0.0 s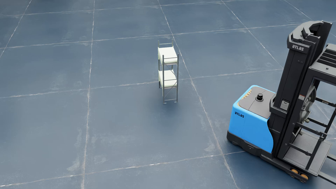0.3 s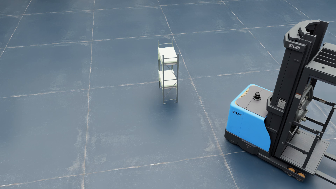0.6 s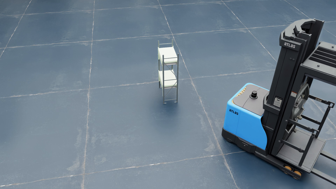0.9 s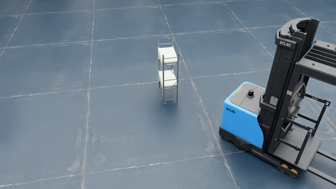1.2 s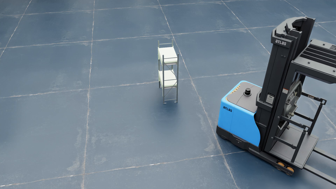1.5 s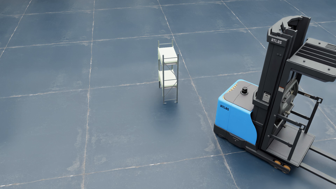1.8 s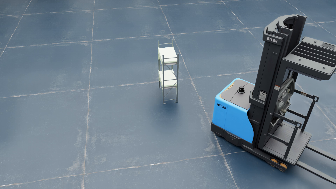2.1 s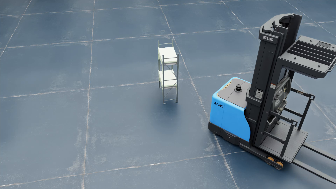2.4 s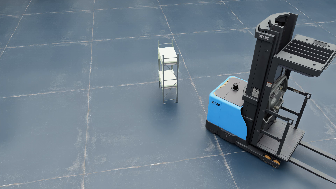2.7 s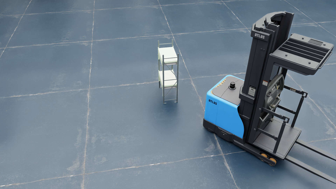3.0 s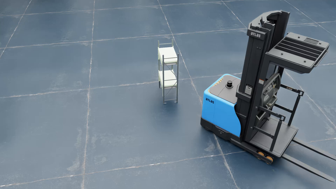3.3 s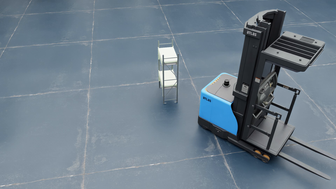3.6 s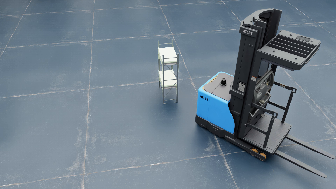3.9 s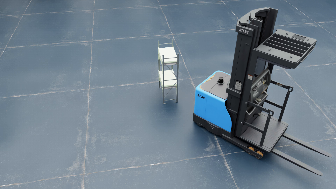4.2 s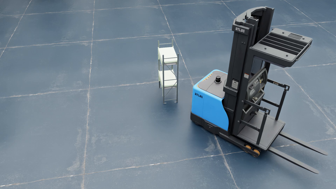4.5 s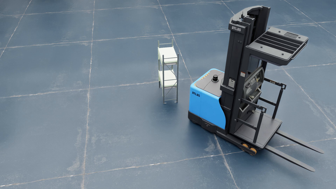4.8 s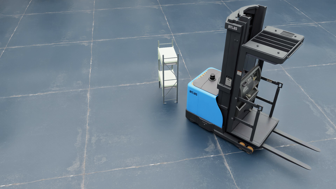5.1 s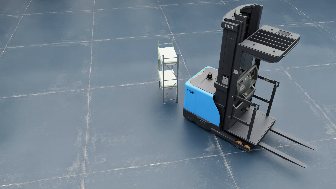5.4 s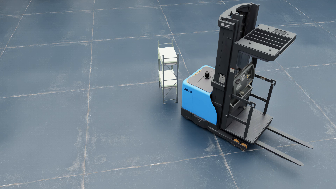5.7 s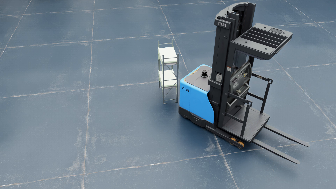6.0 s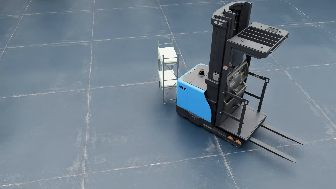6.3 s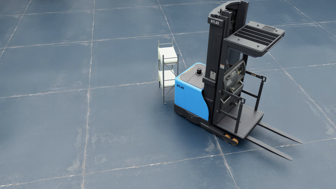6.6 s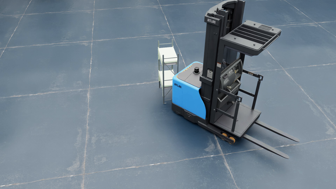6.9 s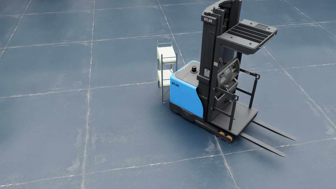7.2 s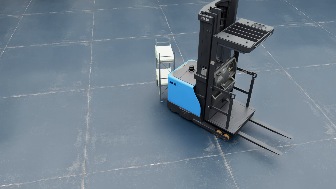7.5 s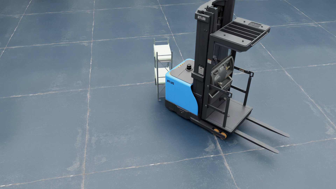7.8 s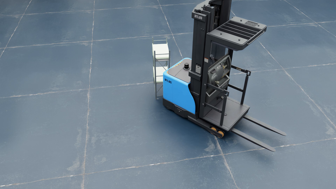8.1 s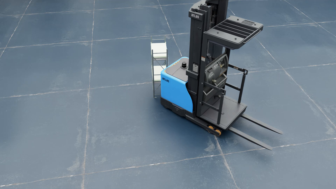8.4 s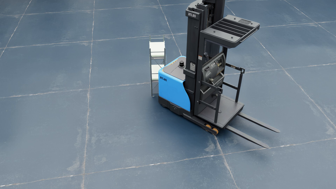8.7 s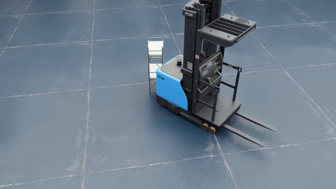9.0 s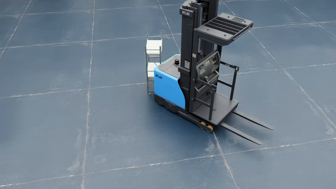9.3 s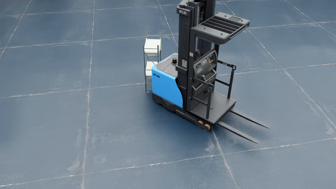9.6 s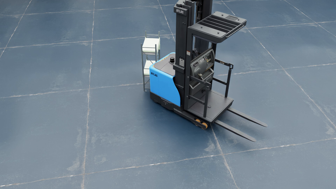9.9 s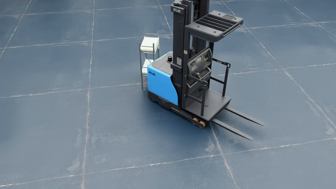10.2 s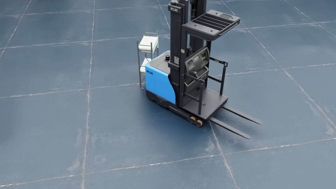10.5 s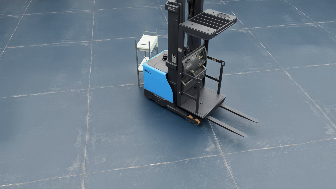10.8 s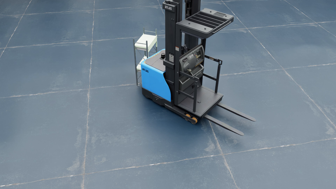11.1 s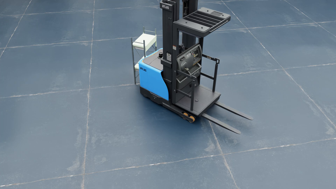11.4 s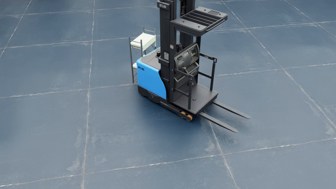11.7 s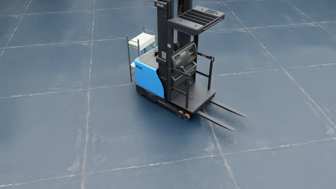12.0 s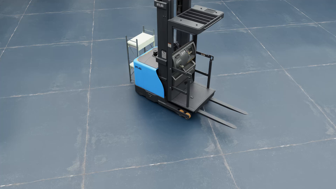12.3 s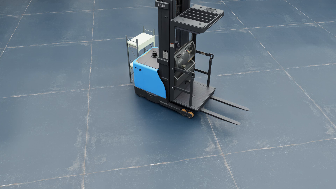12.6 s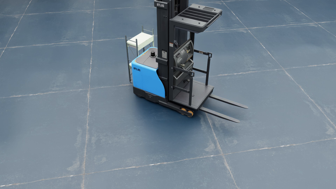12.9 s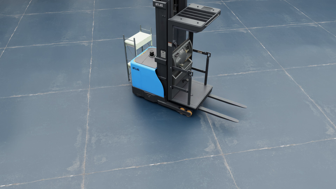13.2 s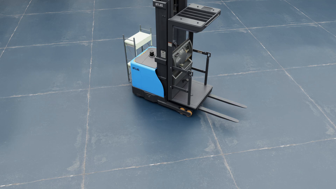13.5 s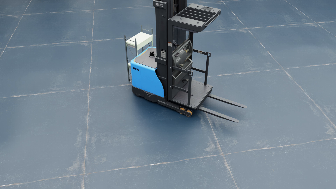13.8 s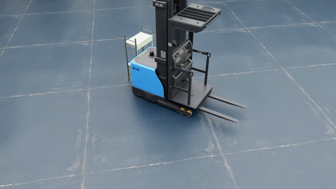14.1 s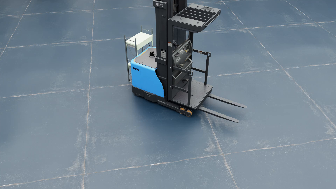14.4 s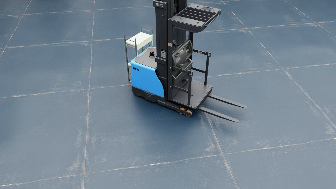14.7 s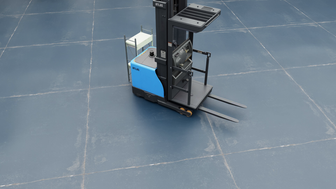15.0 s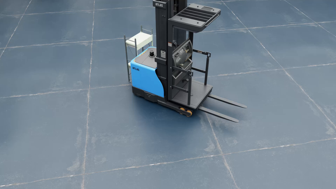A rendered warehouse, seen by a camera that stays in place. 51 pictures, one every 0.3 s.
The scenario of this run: A forklift runs into an object in its way.
